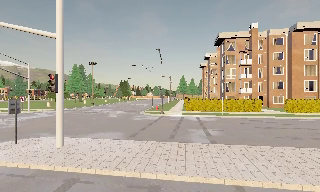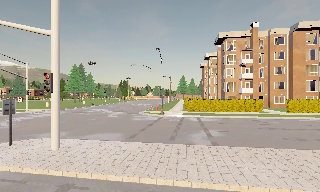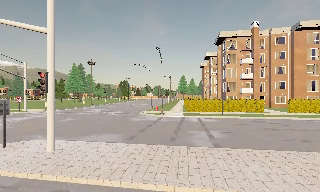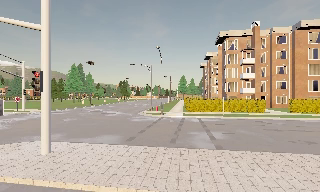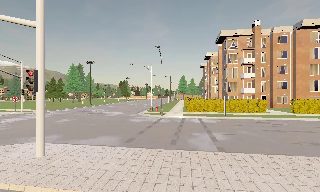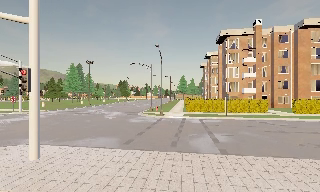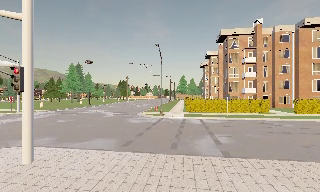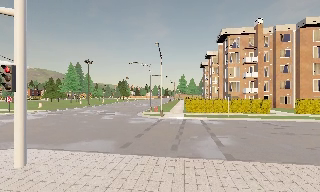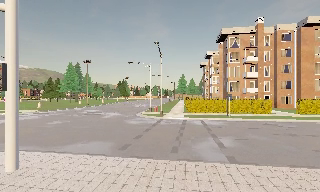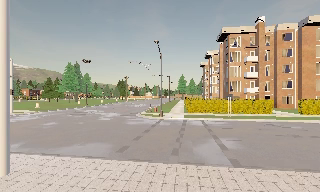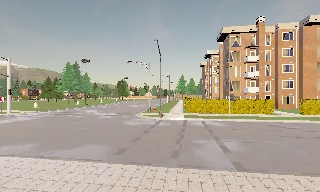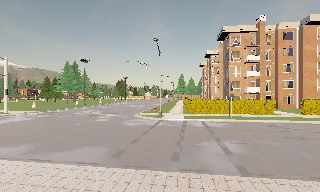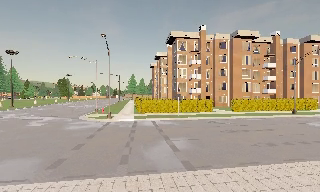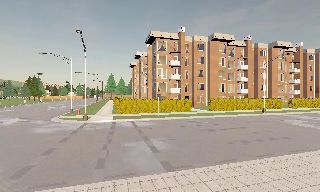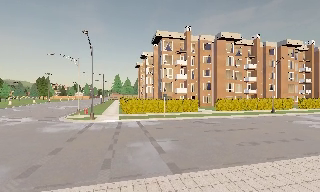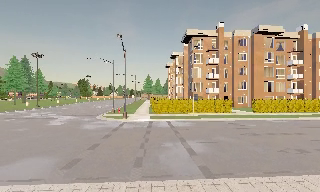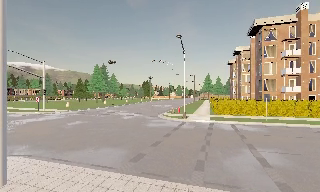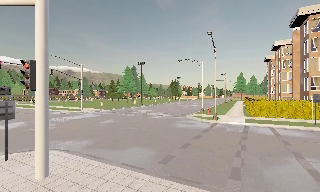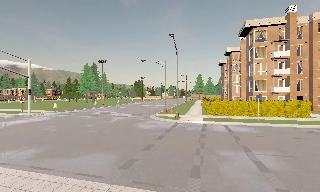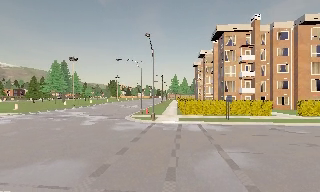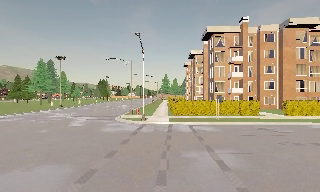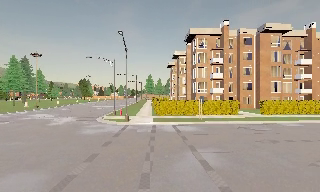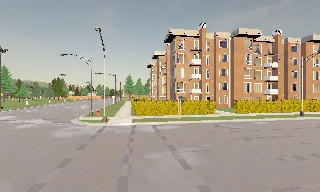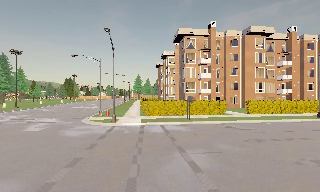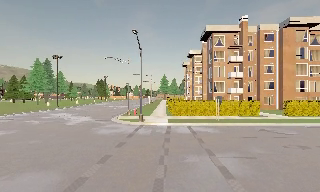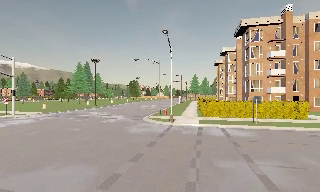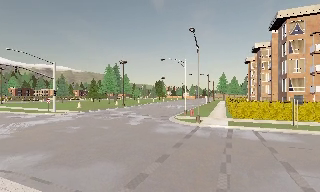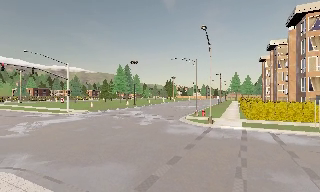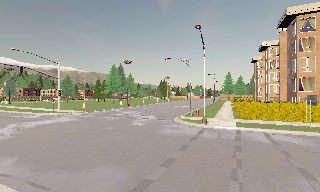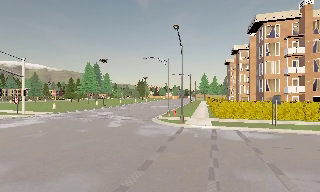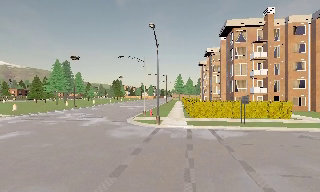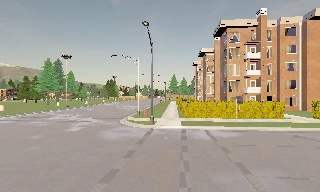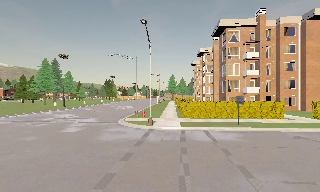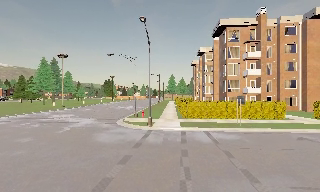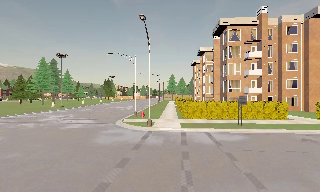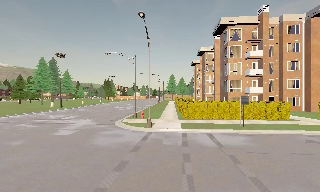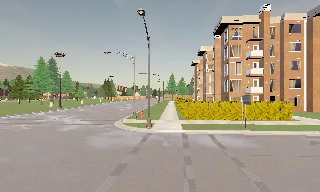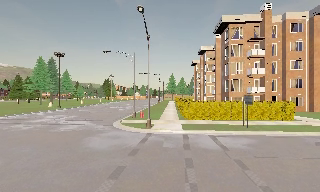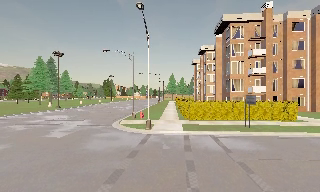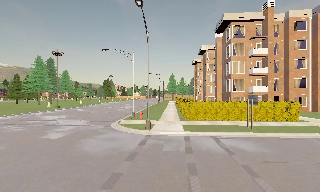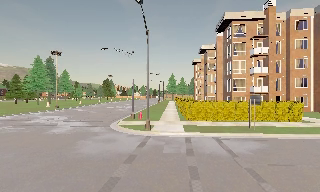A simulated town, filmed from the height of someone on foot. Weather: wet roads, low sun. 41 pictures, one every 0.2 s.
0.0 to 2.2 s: The camera travels forward, about 3.5 m, so what stands in front looms larger.
2.2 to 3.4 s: The camera swings to its left by about 20 degrees, and the scene slides to the right. It travels forward, about 1 m, so what stands in front looms larger.
3.4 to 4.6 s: The scene slides to the left, as the camera pans about 35 degrees to its right. It travels forward, about 1 m.
4.6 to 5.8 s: The scene slides to the right, as the camera pans about 25 degrees to its left. It travels forward, about 1 m, so what stands in front looms larger.
5.8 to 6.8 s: The camera pans to its right, which is clockwise from overhead, by about 10 degrees. It travels forward, about 1.5 m, so what stands in front looms larger.
6.8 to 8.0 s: The camera travels forward, about 2 m, so what stands in front looms larger.
The film runs forward here.
